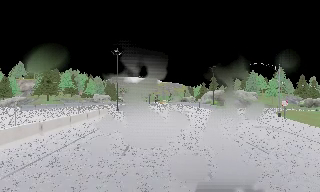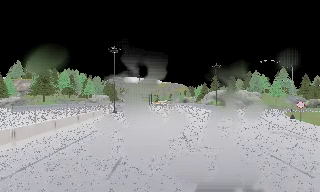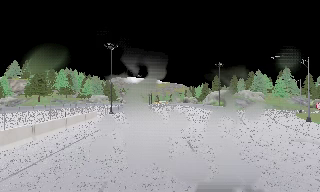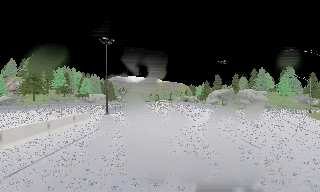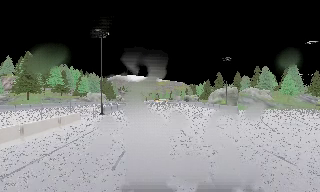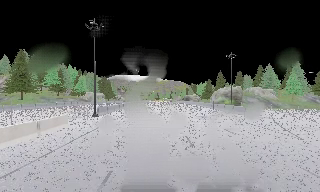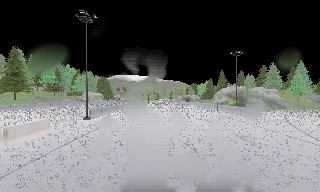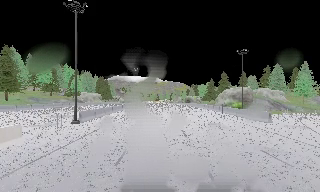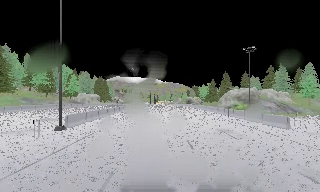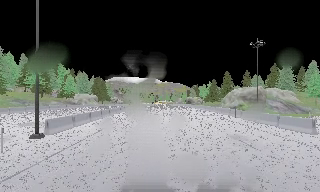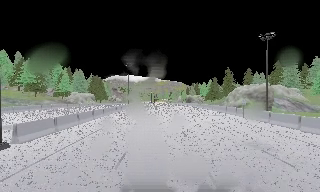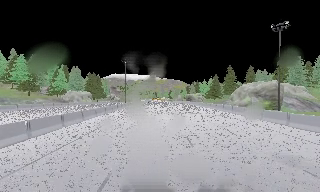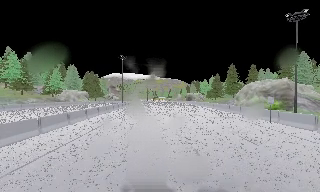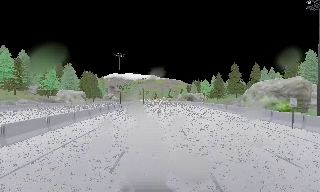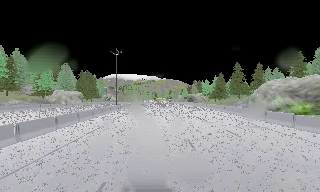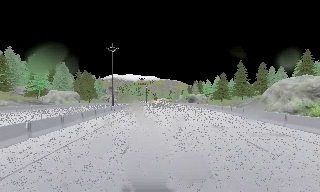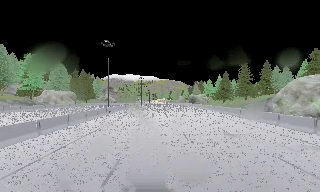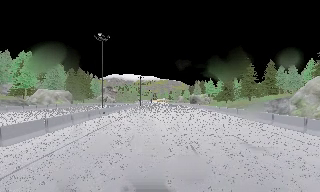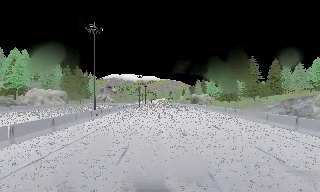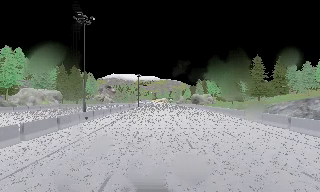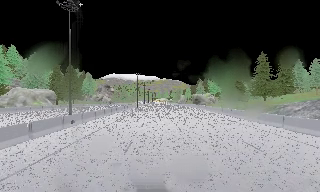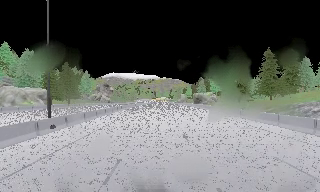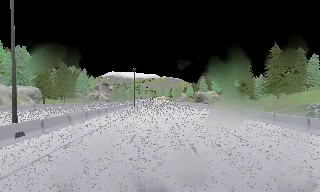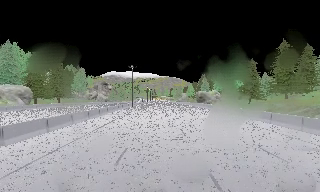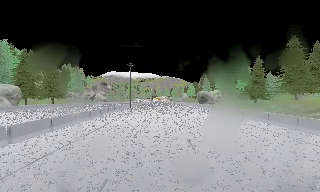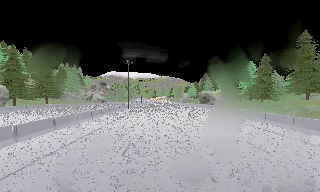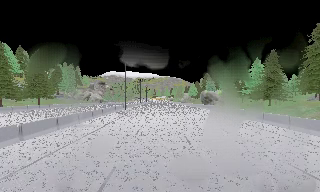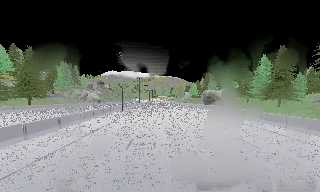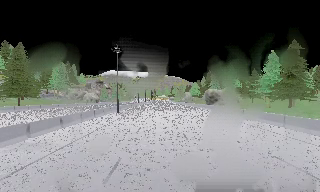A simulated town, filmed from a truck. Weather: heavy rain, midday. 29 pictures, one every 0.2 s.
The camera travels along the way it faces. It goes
forward.
0.0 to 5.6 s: The camera travels forward, about 75 m, so what stands in front looms larger.
The film runs forward here.
